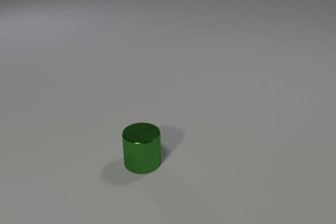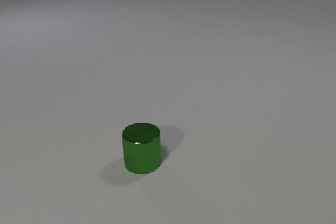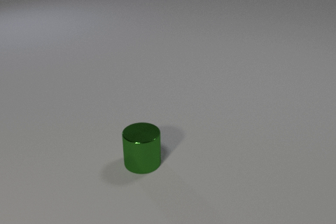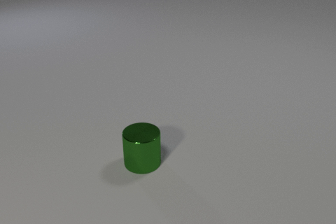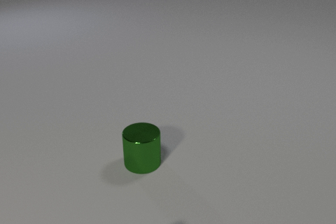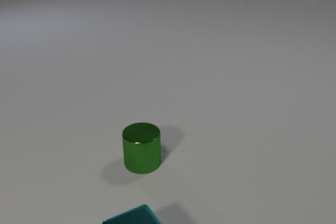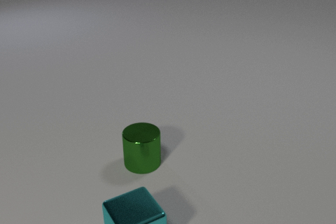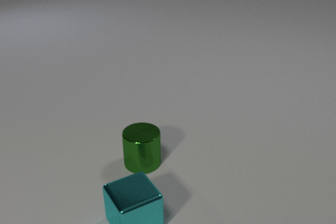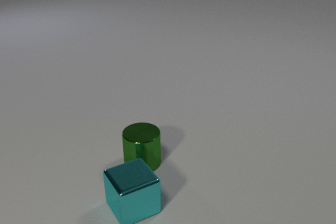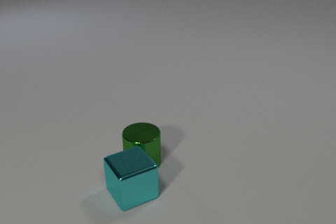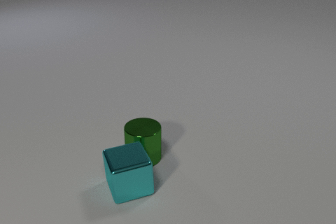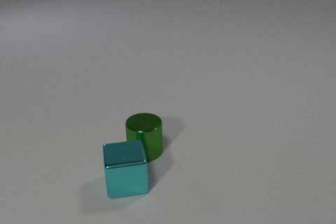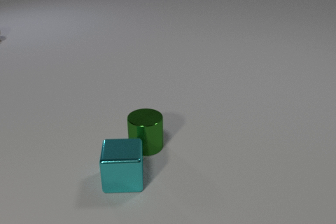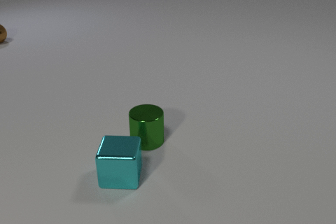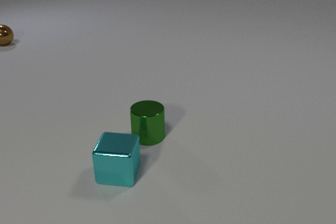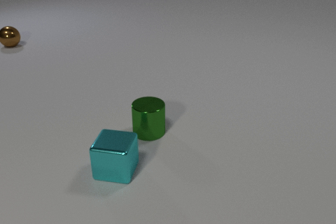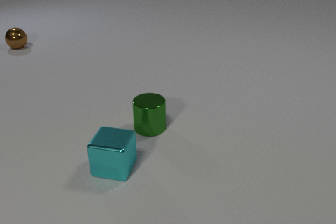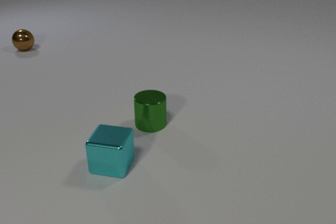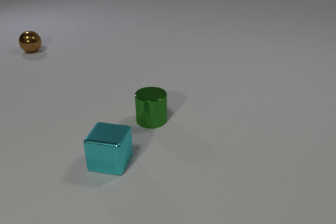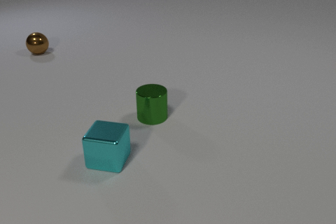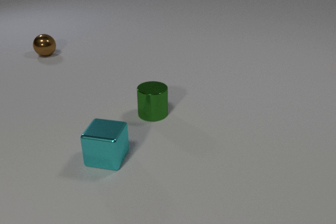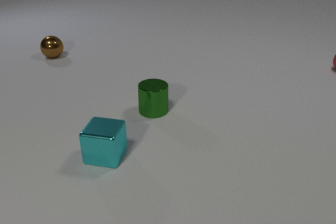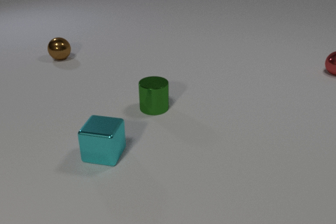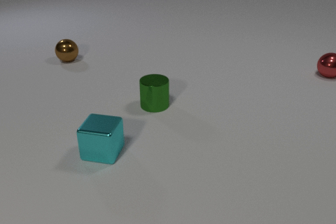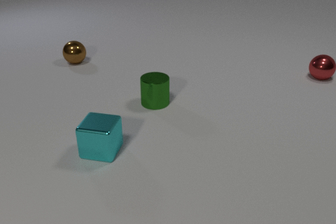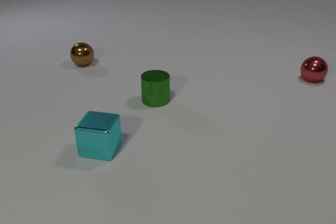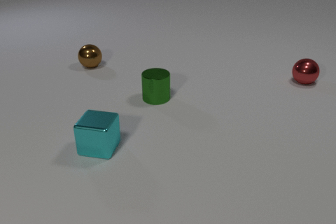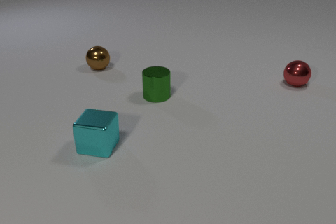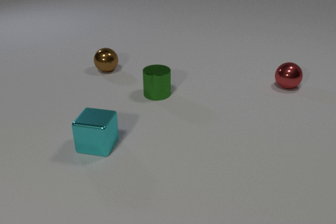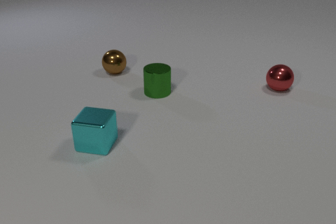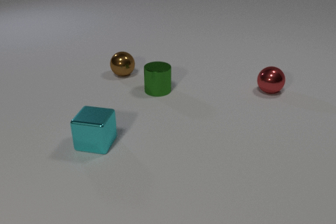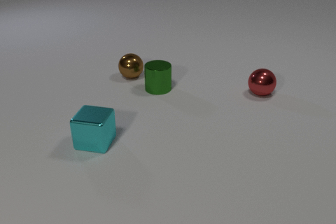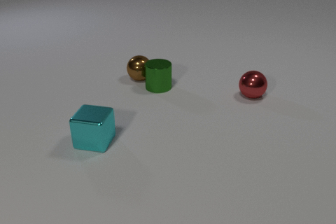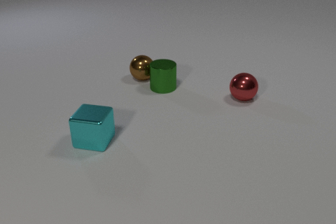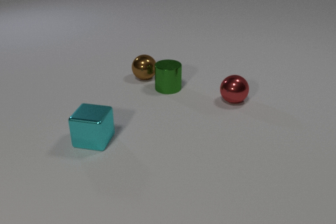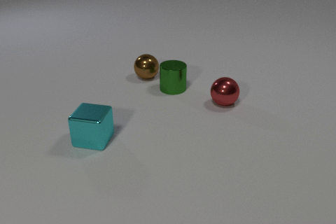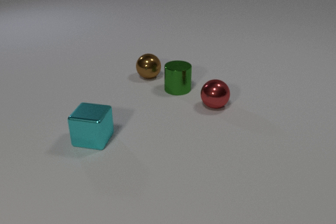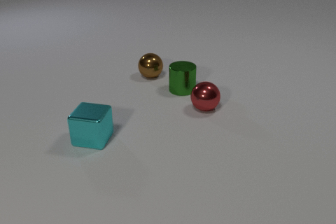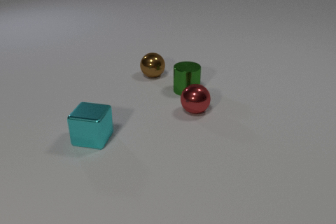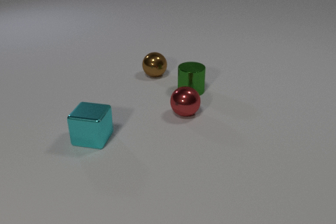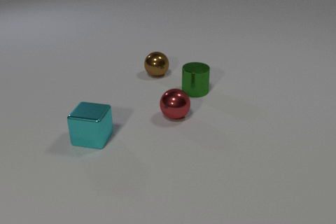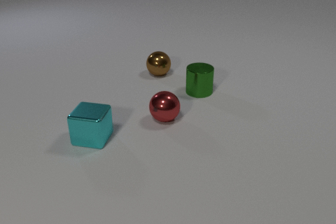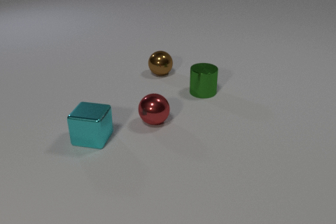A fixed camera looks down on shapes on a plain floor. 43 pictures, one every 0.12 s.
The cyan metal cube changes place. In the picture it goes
away from the camera.
The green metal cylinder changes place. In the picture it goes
away from the camera.
0.00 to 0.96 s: The cyan metal cube comes in at the bottom edge, slides away from the camera.
0.96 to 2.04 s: The cyan metal cube slides away from the camera, spins so that its near face slides to the left, clockwise seen from above. The green metal cylinder slides away from the camera. The brown metal sphere comes in at the left edge, rolls toward the camera and to the right. The cyan metal cube and the green metal cylinder collide.
2.04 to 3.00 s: The cyan metal cube slides away from the camera. The green metal cylinder slides away from the camera. The brown metal sphere rolls toward the camera and to the right. The red metal sphere comes in at the right edge, rolls toward the camera and to the left.
3.00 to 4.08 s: The cyan metal cube slides away from the camera. The green metal cylinder slides away from the camera and to the right. The brown metal sphere rolls to the right and toward the camera. The red metal sphere rolls to the left and toward the camera. The green metal cylinder and the brown metal sphere collide.
4.08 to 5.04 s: The green metal cylinder slides to the right. The brown metal sphere rolls to the right and away from the camera. The red metal sphere rolls to the left and toward the camera.
What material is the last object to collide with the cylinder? metal.
How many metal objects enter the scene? 3.
Are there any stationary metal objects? no.
